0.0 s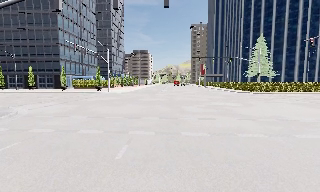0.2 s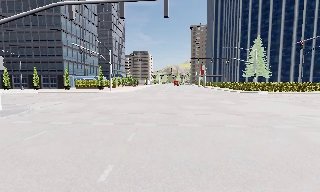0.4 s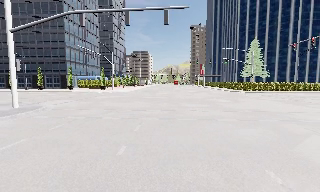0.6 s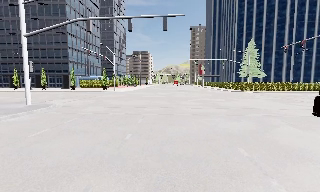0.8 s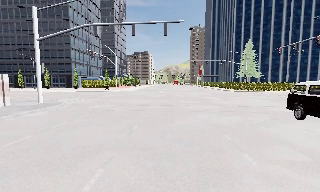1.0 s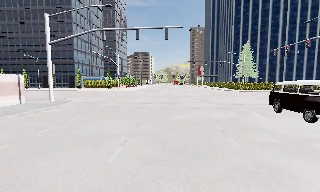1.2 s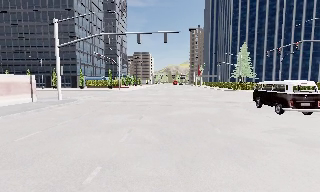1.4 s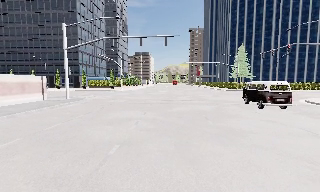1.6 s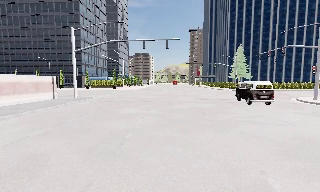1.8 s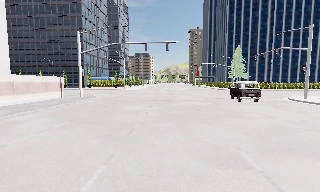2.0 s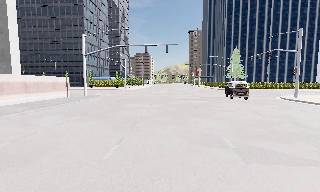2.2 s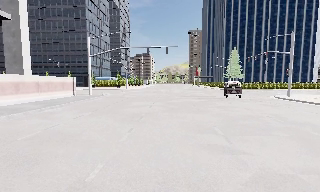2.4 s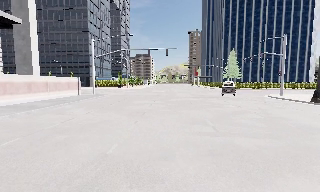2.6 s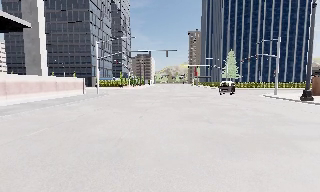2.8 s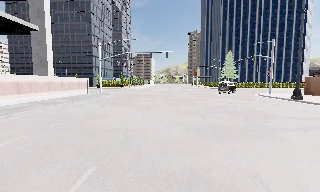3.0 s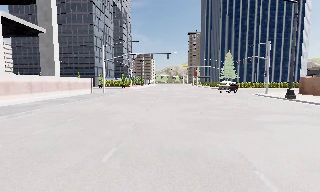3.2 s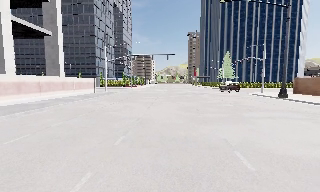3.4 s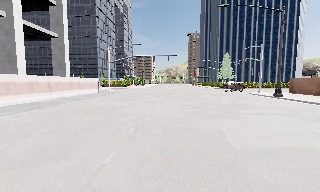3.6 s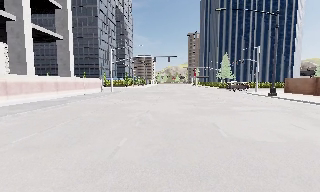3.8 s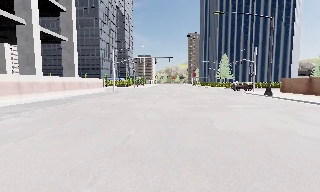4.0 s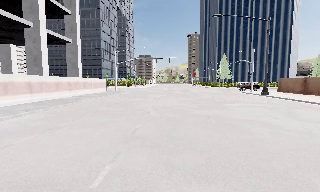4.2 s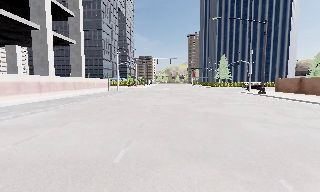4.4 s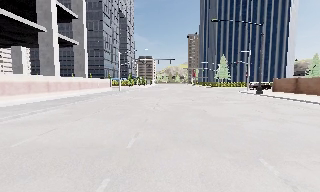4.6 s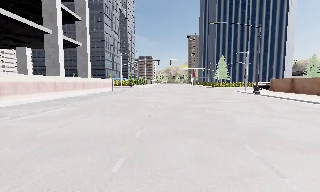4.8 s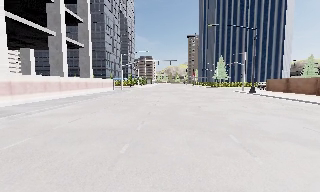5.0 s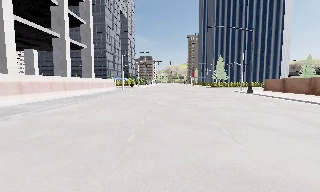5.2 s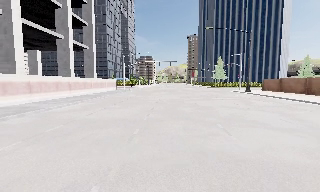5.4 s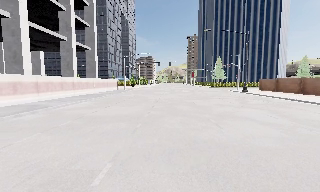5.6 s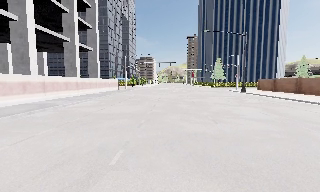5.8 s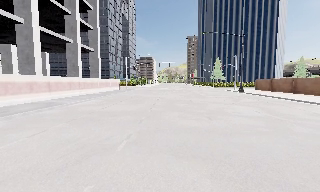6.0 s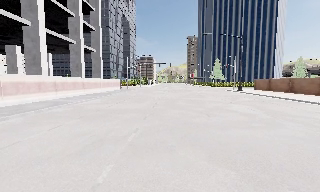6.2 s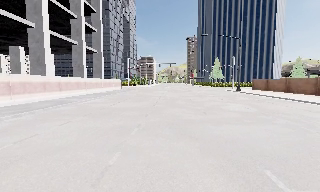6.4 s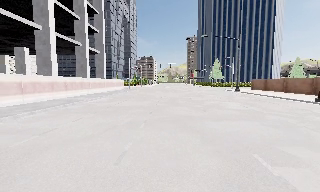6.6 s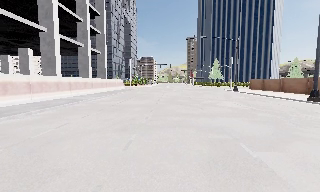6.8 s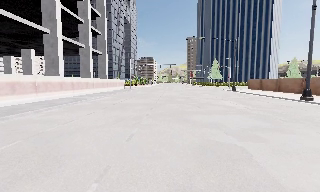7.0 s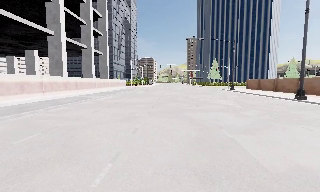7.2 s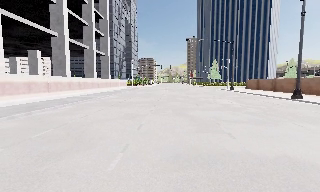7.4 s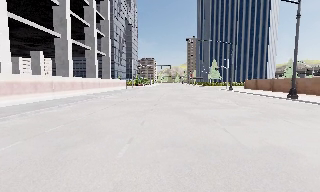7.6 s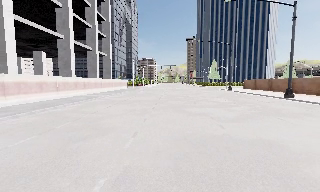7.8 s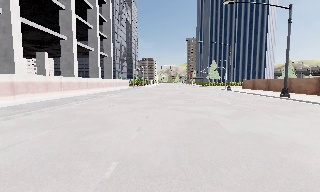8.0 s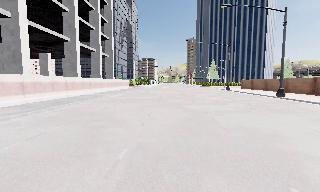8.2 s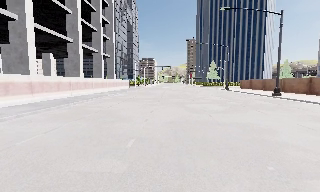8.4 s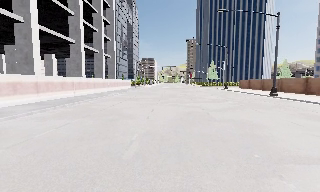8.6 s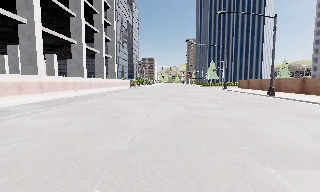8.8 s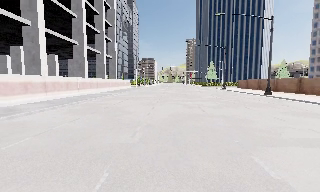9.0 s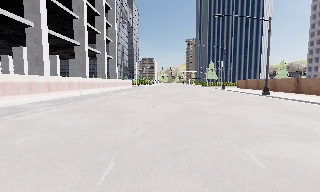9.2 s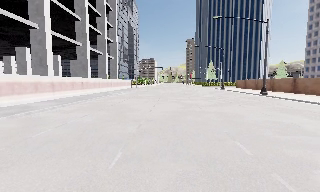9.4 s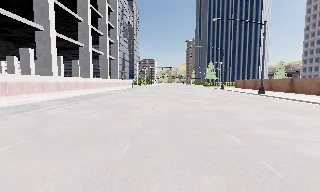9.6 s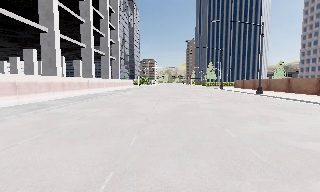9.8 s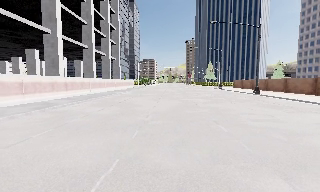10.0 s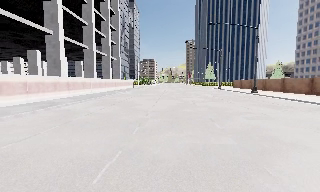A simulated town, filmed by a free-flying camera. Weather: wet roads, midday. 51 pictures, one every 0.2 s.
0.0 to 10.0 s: The camera travels backward, about 45 m, so what stands in front gets smaller. It loses speed.
The film runs forward here.
